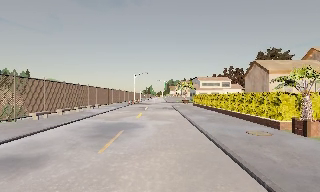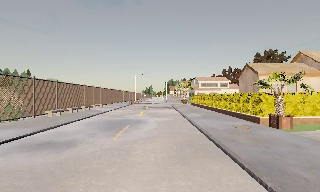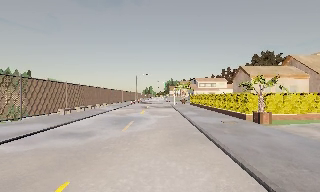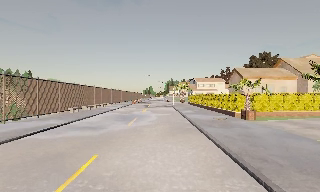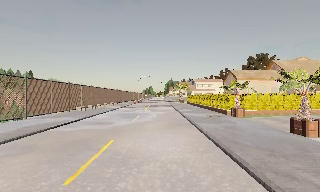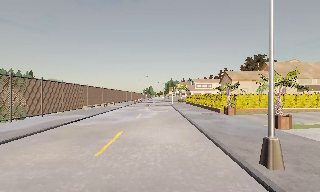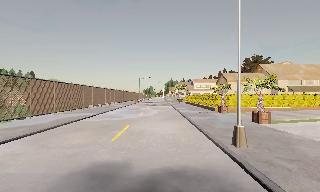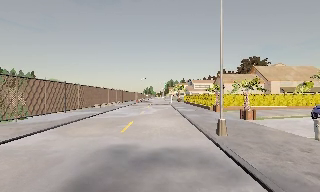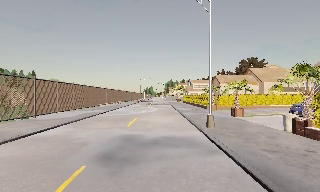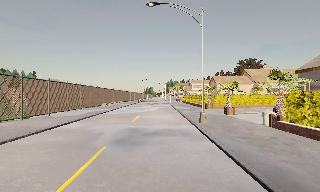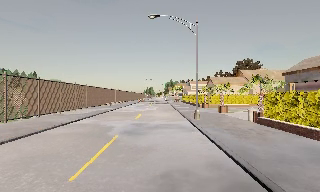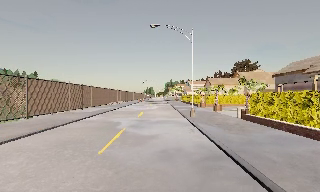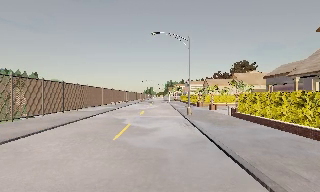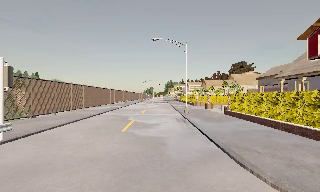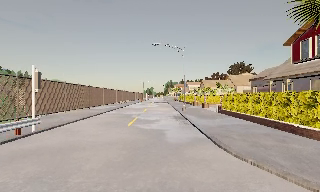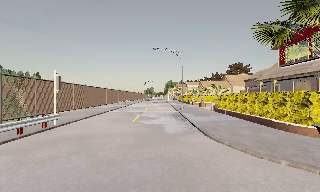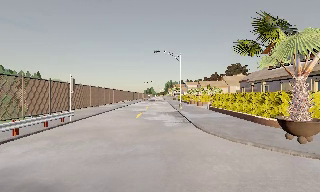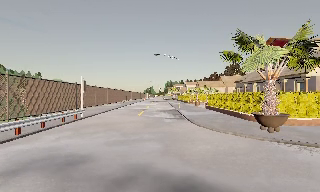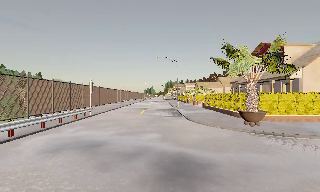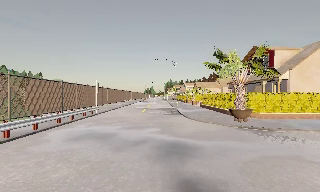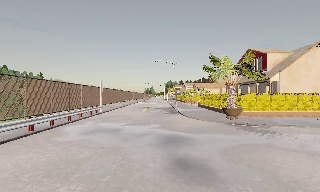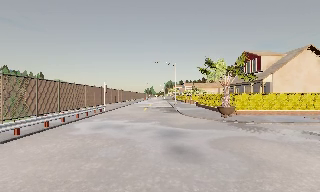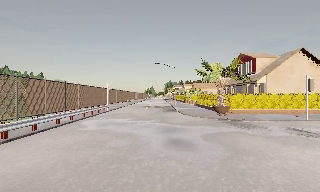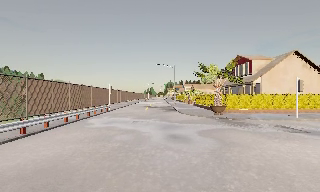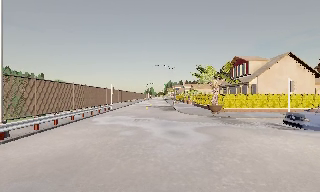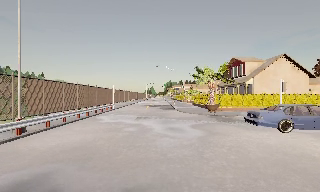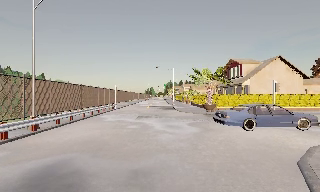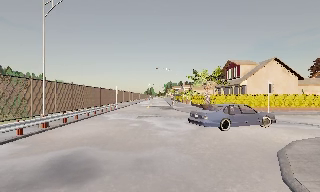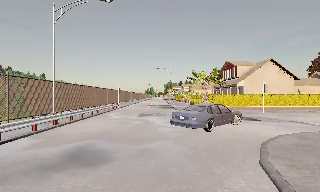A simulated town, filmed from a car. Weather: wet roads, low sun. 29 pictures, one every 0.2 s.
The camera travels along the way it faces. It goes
backward.
0.0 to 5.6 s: The camera travels backward, about 40 m, so what stands in front gets smaller. It loses speed.
The film runs backward here.
